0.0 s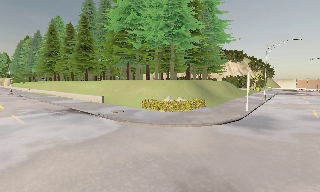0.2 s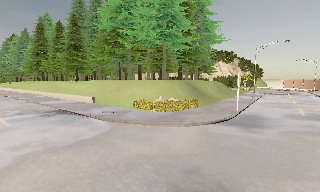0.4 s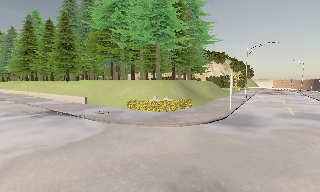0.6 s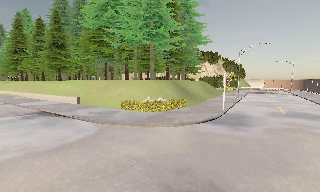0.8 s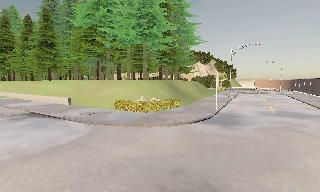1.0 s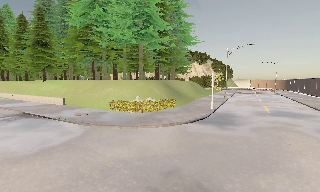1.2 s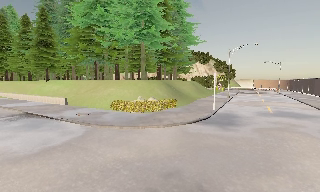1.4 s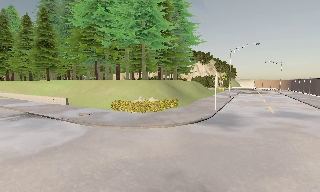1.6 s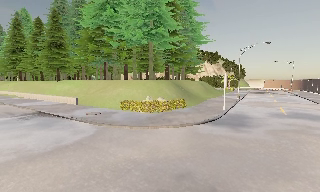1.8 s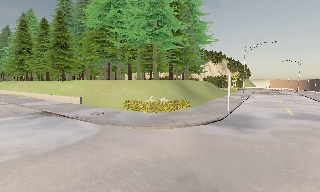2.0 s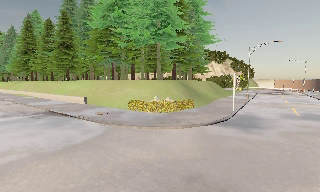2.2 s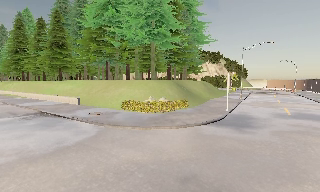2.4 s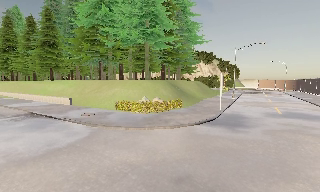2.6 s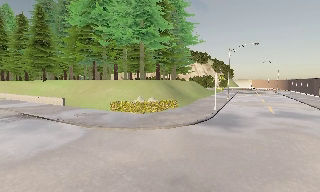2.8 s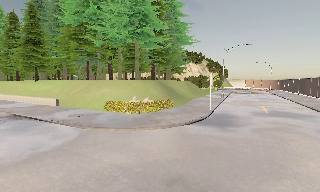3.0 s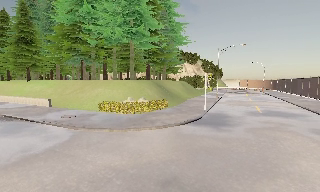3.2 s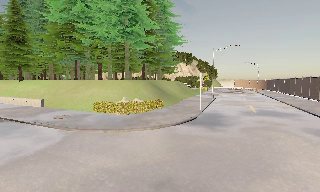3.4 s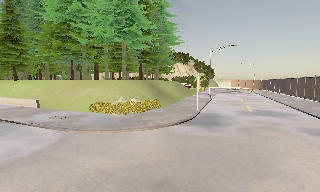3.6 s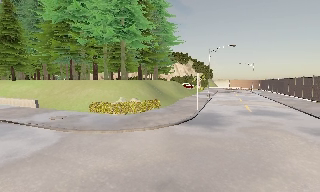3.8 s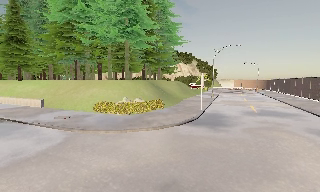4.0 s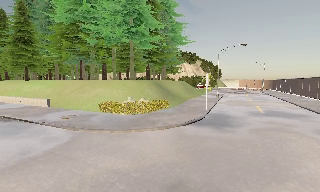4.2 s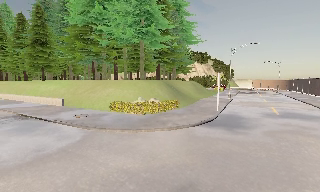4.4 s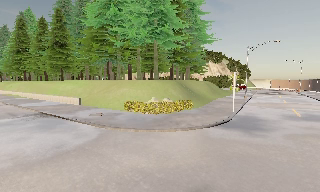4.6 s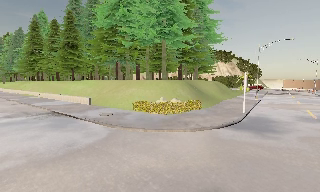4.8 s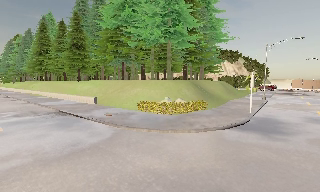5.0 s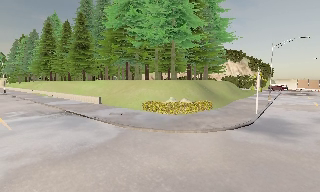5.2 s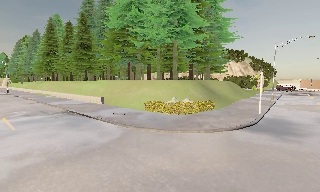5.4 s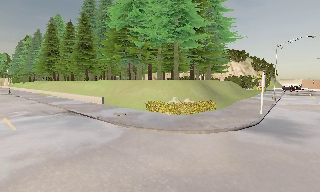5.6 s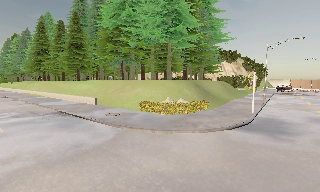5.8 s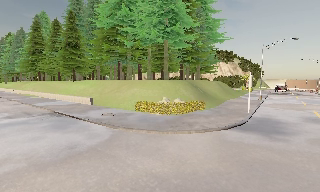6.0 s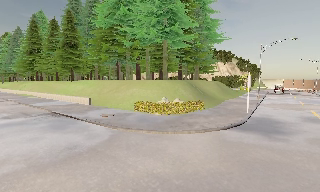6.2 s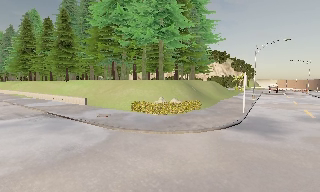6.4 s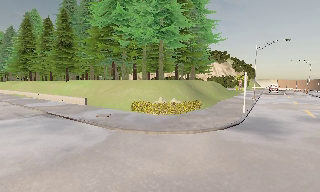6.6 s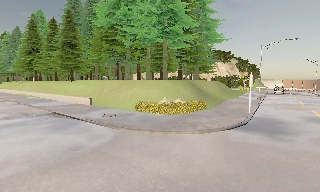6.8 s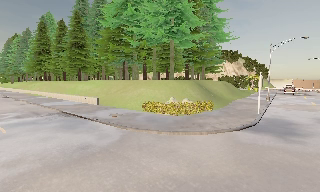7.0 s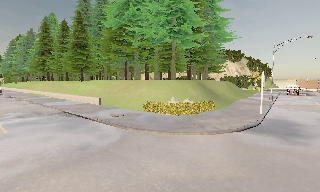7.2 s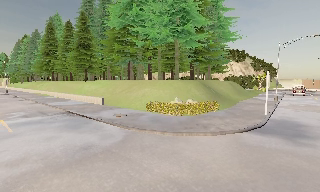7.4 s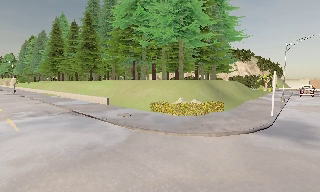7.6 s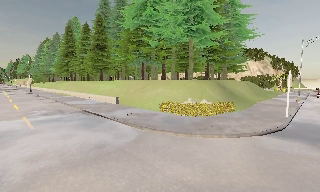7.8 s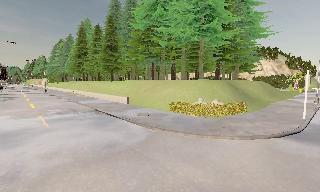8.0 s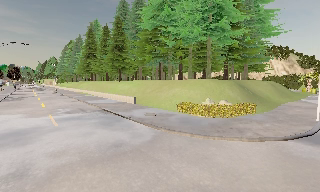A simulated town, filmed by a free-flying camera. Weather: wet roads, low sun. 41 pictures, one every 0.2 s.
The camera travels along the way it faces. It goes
forward.
0.0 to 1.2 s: The camera pans to its right, which is clockwise from overhead, by about 10 degrees.
1.2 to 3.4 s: The camera shifts only a little, or ends up much as it began.
3.4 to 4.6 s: The scene slides to the right, as the camera pans about 15 degrees to its left.
4.6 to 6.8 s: The camera travels to its left, about 0.5 m, so close, fixed things drift to the right.
6.8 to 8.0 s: The camera pans to its left, which is counterclockwise from overhead, by about 15 degrees.
The film runs forward here.
